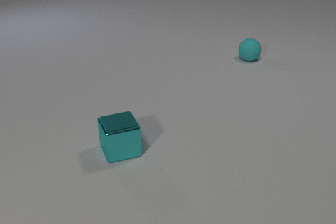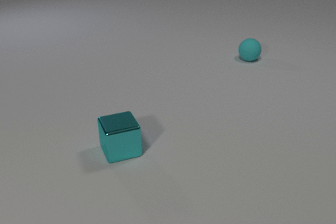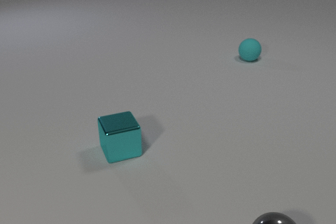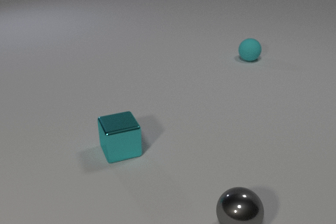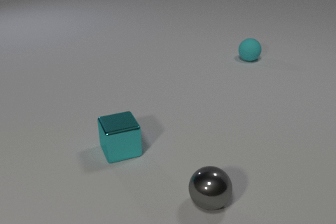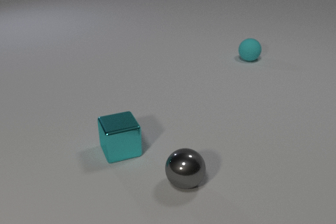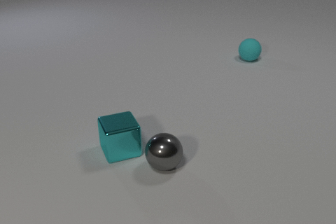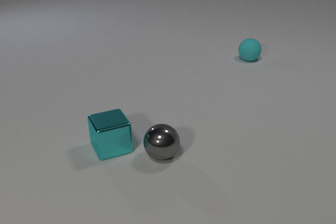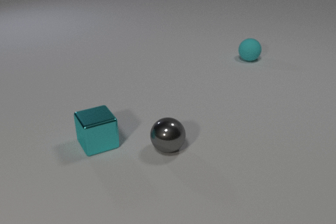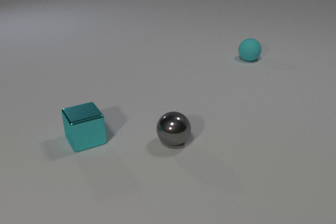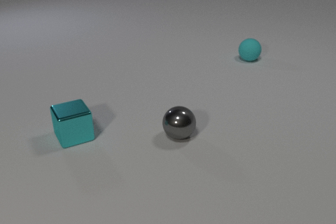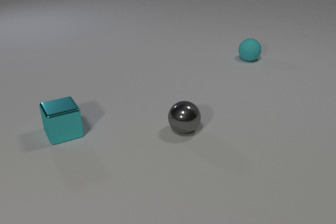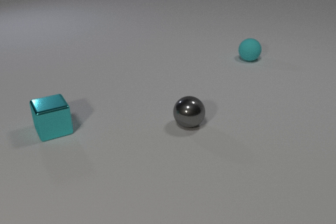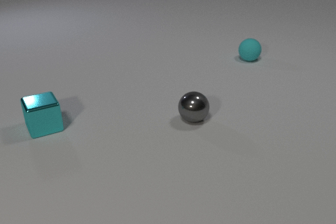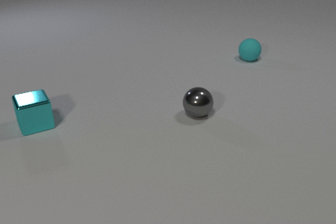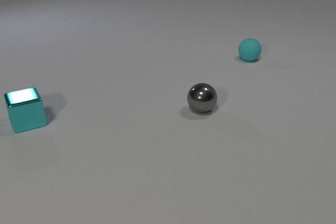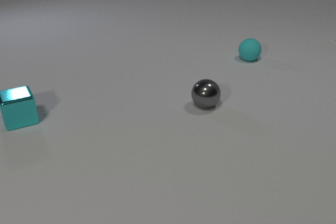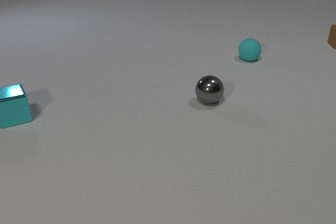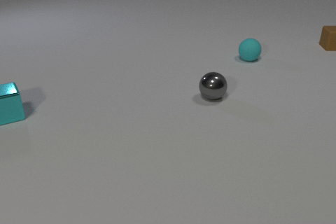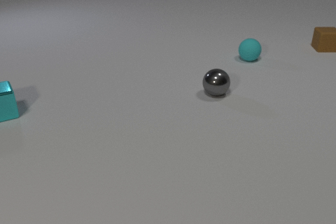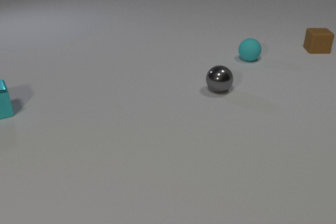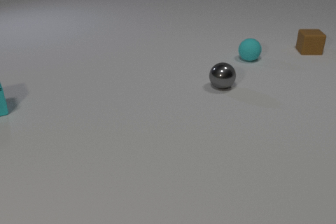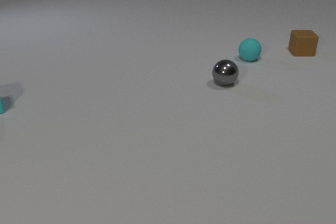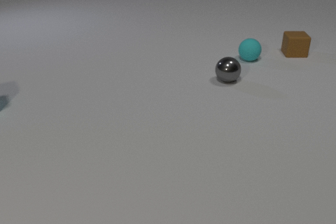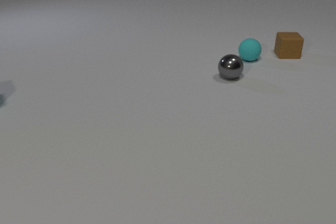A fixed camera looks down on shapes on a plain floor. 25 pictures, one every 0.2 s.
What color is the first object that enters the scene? gray.
What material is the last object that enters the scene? rubber.
How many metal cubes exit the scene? 1.
0.0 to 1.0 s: The gray metal sphere comes in at the bottom edge, rolls to the left and away from the camera.
1.0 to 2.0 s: The gray metal sphere rolls away from the camera. The cyan metal cube slides to the left and away from the camera. The gray metal sphere and the cyan metal cube collide.
2.0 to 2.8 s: The gray metal sphere rolls away from the camera and to the right. The cyan metal cube slides to the left and away from the camera.
2.8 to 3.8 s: The gray metal sphere rolls away from the camera. The cyan metal cube slides away from the camera and to the left. The brown rubber cube comes in at the right edge, slides to the left and toward the camera.
3.8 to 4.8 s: The gray metal sphere rolls away from the camera. The cyan metal cube slides away from the camera and to the left, leaves at the left edge. The brown rubber cube slides to the left and toward the camera.
